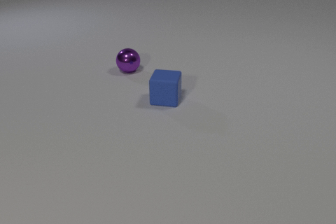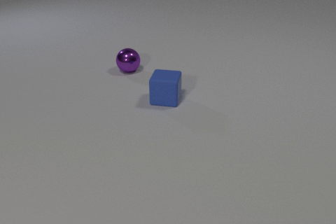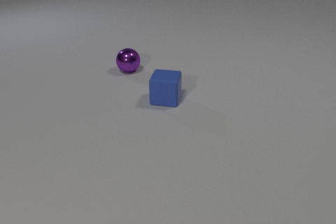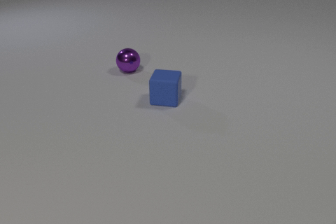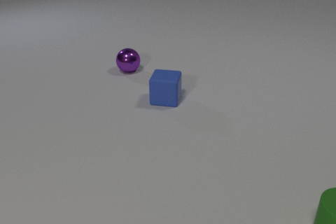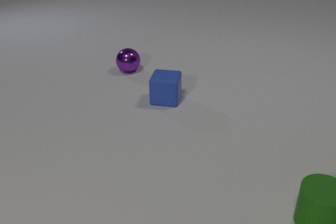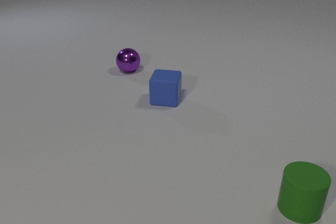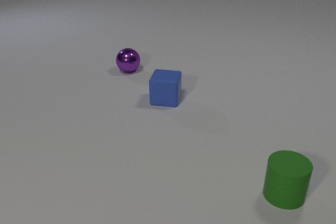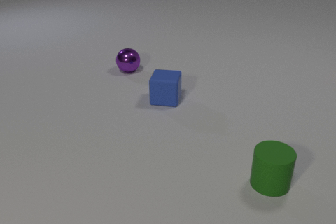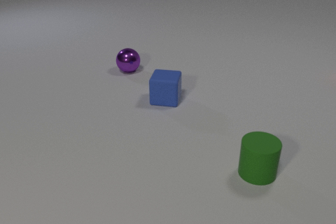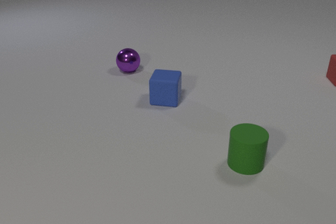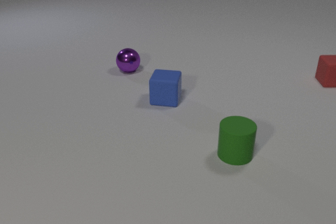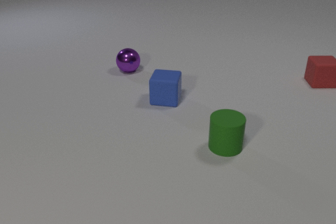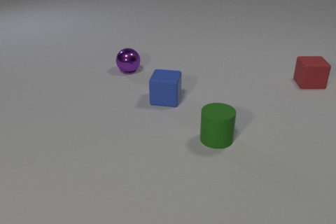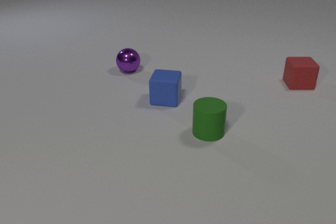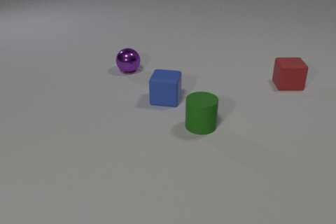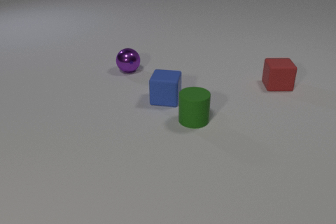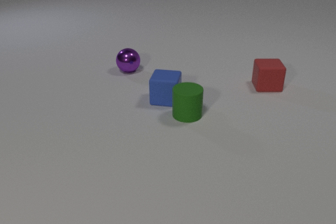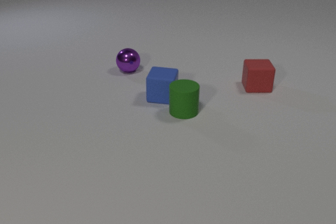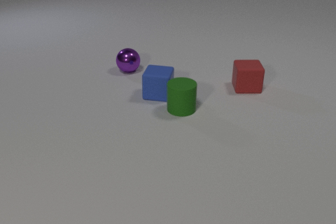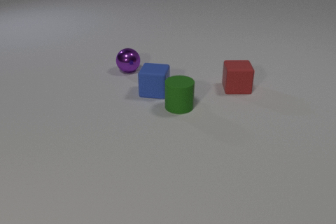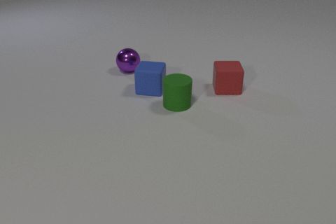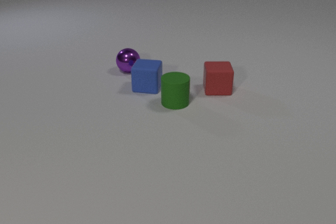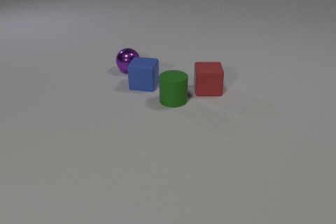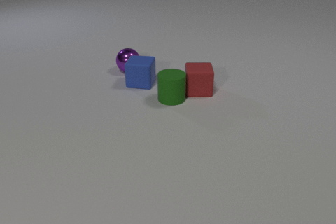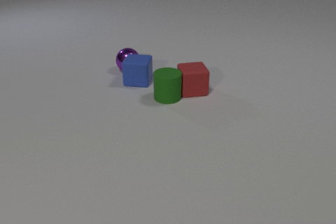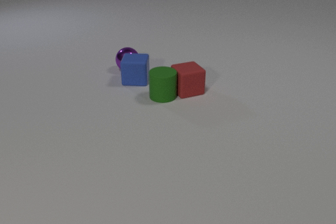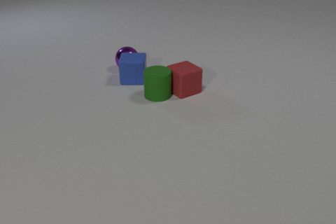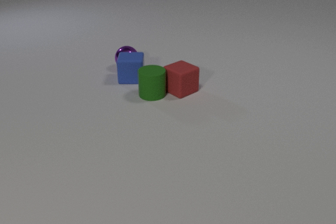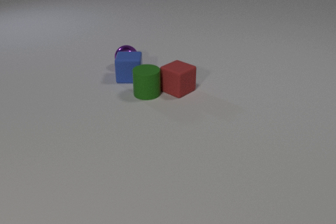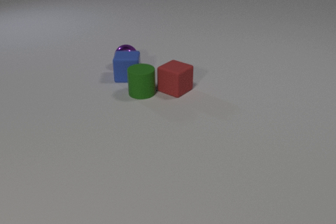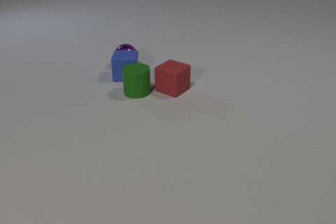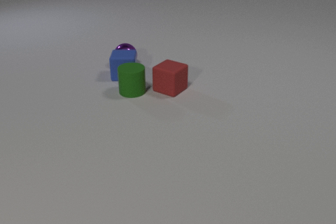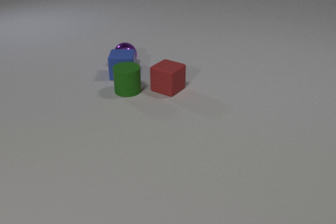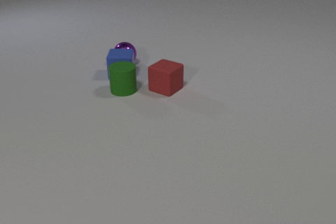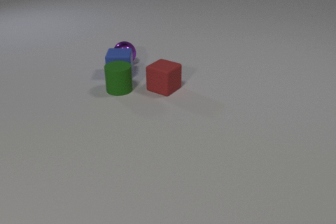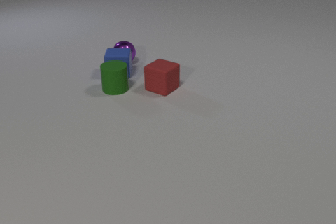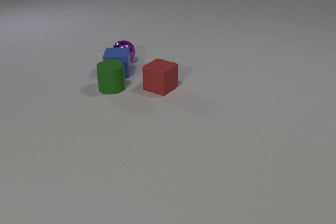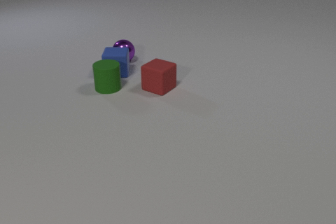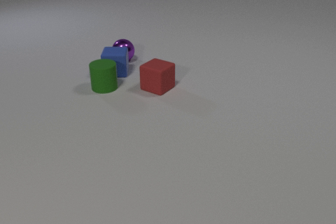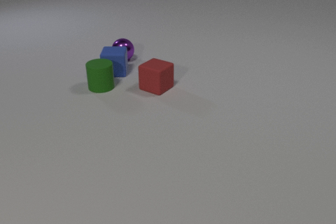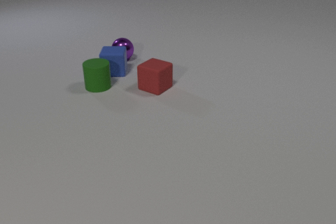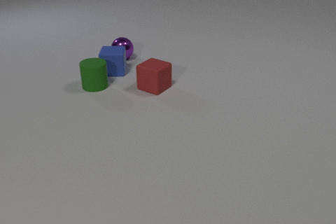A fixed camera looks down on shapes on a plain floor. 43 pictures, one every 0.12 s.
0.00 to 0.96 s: The green rubber cylinder comes in at the right edge, slides to the left and away from the camera.
0.96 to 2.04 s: The green rubber cylinder slides away from the camera and to the left. The red rubber cube comes in at the right edge, slides to the left and toward the camera.
2.04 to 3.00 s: The green rubber cylinder slides away from the camera and to the left. The blue rubber cube slides away from the camera and to the left. The red rubber cube slides to the left. The green rubber cylinder and the blue rubber cube collide. The green rubber cylinder and the red rubber cube collide. The blue rubber cube and the purple metal sphere collide.
3.00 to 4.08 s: The green rubber cylinder slides to the left and away from the camera. The blue rubber cube slides away from the camera and to the left. The red rubber cube slides to the left, spins so that its near face slides to the right, counterclockwise seen from above. The purple metal sphere rolls away from the camera.
4.08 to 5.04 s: The green rubber cylinder slides to the left and away from the camera. The blue rubber cube slides away from the camera and to the left. The red rubber cube slides to the left. The purple metal sphere rolls away from the camera.
Are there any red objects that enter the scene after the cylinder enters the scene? yes.
How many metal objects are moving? 1.
What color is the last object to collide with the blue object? purple.
